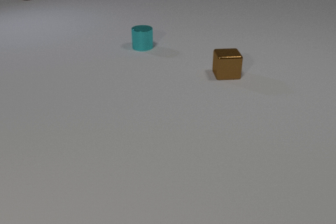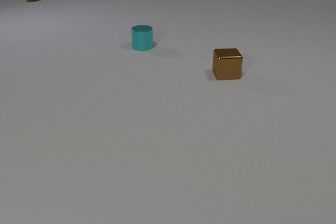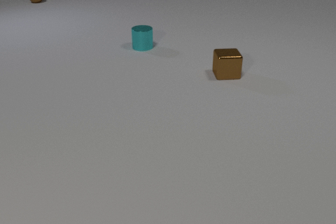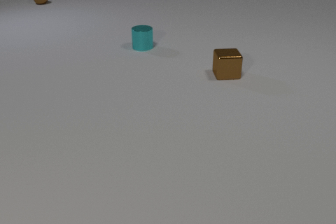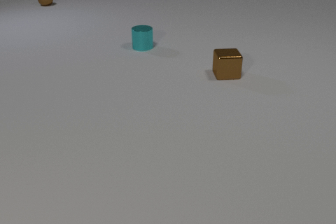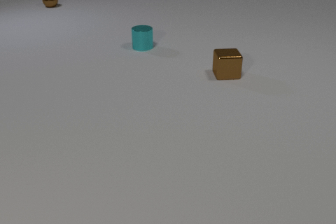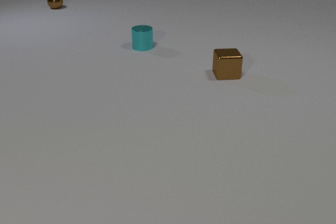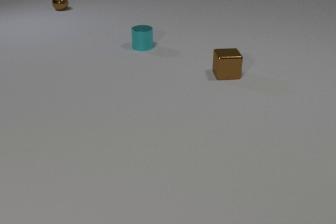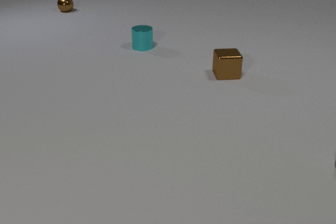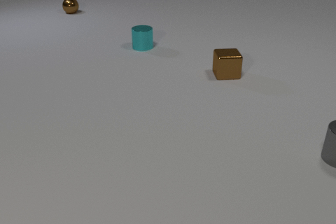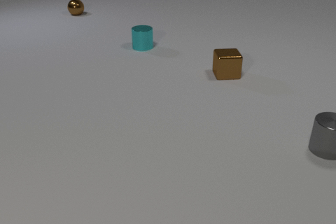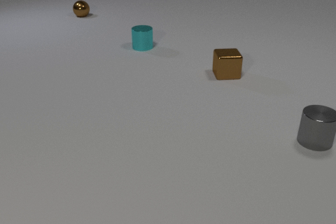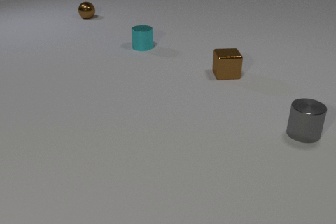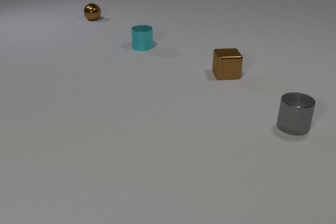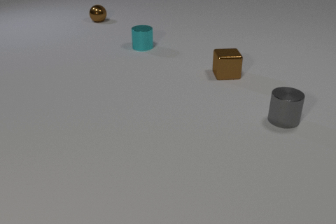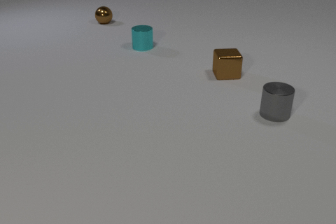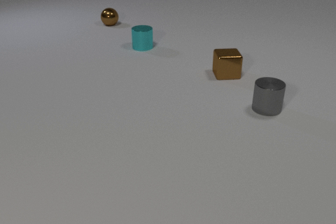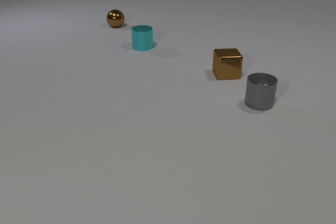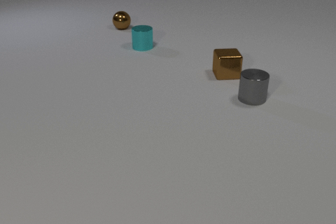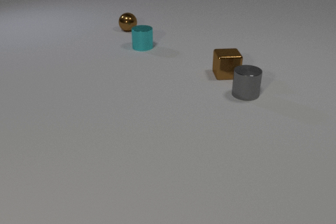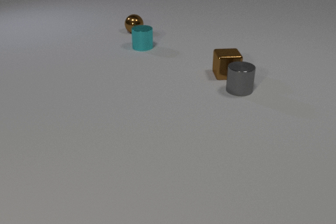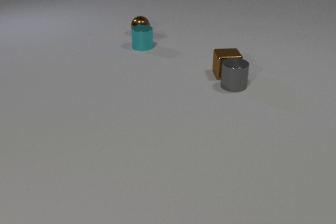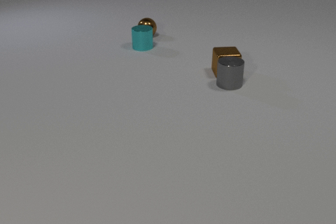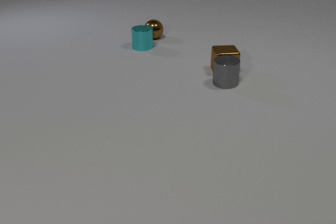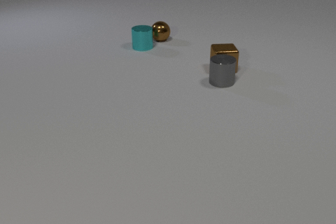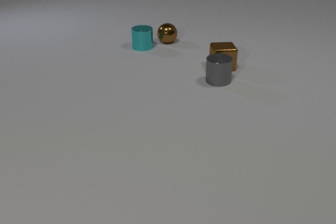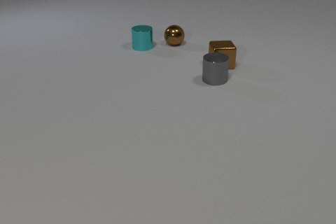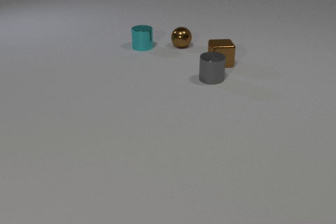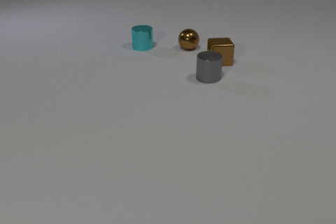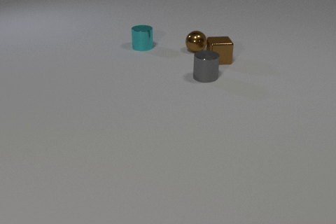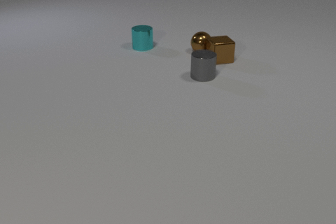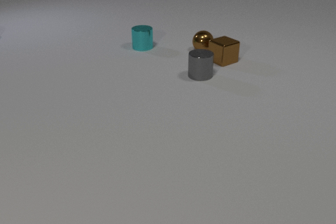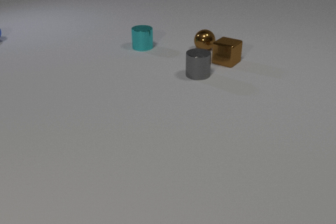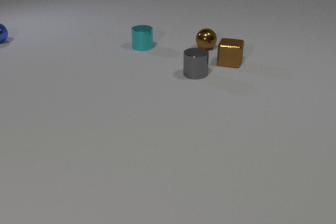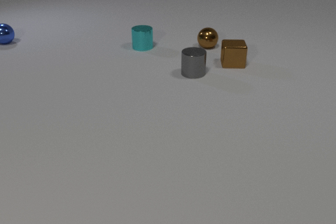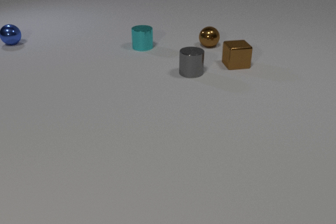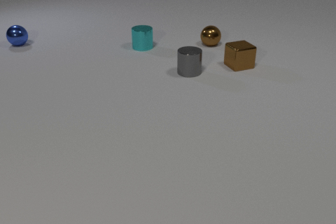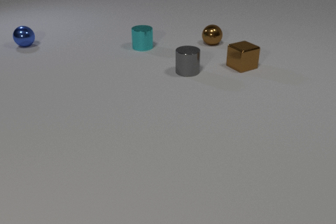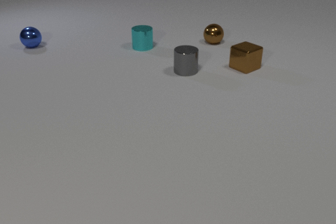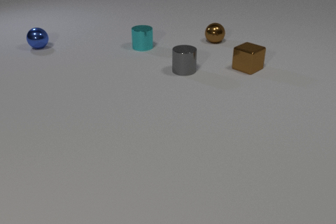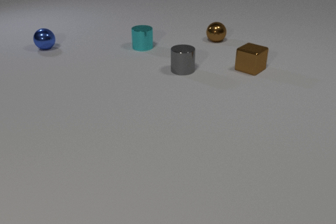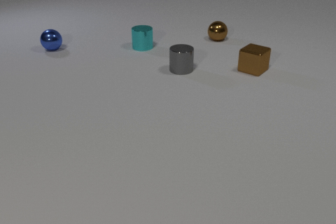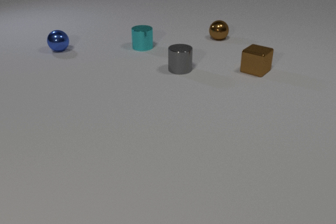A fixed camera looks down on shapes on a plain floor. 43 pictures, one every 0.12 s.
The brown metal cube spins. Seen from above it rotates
counterclockwise.
The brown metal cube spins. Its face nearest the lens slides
to the right.
0.00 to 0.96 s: The brown metal sphere rolls toward the camera and to the right.
0.96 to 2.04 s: The gray metal cylinder slides to the left and away from the camera. The brown metal sphere rolls toward the camera and to the right.
2.04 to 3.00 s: The gray metal cylinder slides away from the camera and to the left. The brown metal cube slides away from the camera. The brown metal sphere rolls toward the camera and to the right. The gray metal cylinder and the brown metal cube collide.
3.00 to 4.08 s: The gray metal cylinder slides to the left and away from the camera. The brown metal cube slides to the right and away from the camera, spins so that its near face slides to the right, counterclockwise seen from above. The blue metal sphere comes in at the left edge, rolls to the right and toward the camera. The brown metal sphere rolls to the right. The brown metal cube and the brown metal sphere collide.
4.08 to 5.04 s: The gray metal cylinder slides to the left and away from the camera. The brown metal cube slides to the right and toward the camera, spins counterclockwise seen from above by about 60 degrees, its near face sliding to the right. The blue metal sphere rolls to the right and toward the camera. The brown metal sphere rolls away from the camera and to the right.
What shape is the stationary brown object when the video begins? cube.
What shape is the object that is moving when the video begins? sphere.
What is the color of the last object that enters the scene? blue.
